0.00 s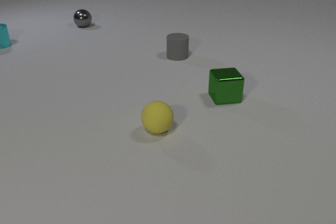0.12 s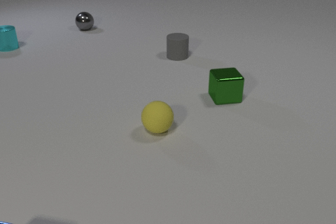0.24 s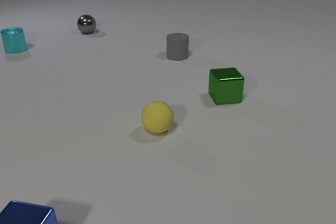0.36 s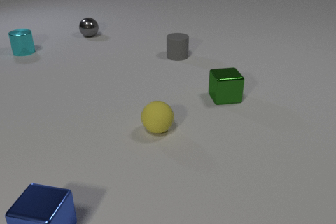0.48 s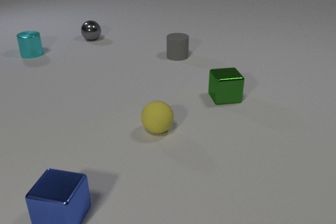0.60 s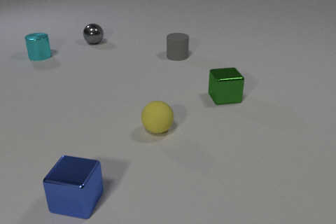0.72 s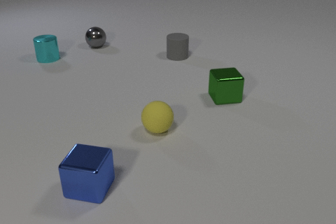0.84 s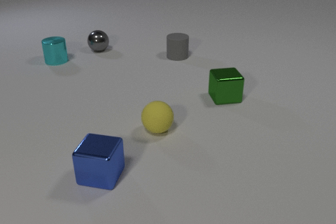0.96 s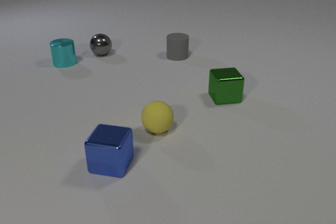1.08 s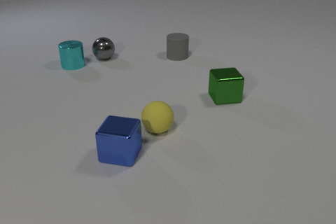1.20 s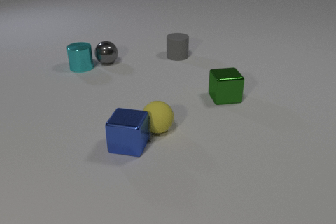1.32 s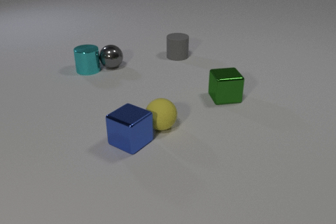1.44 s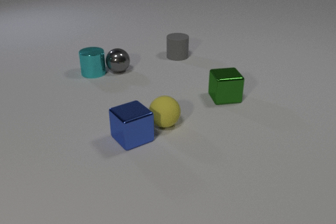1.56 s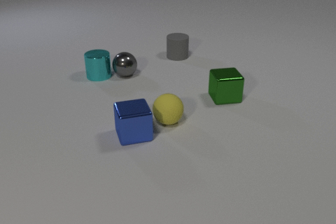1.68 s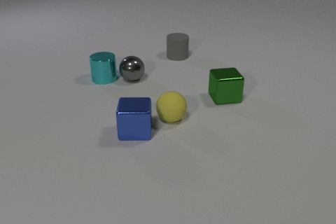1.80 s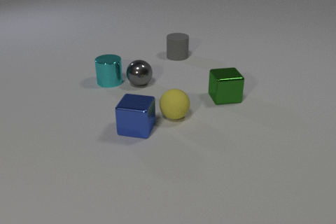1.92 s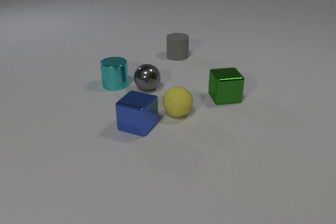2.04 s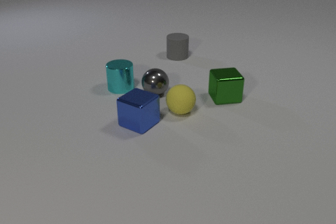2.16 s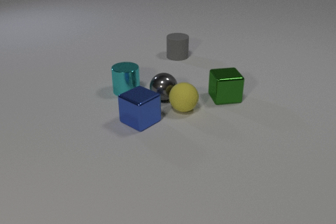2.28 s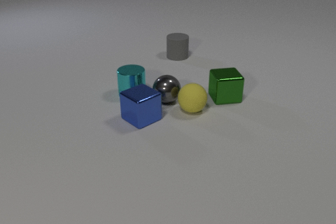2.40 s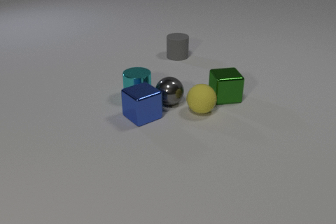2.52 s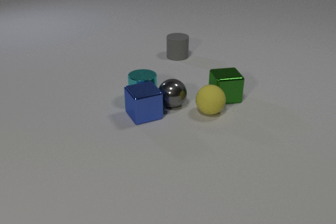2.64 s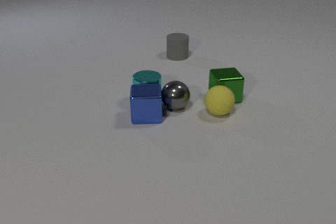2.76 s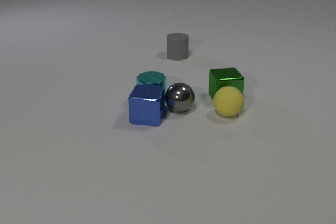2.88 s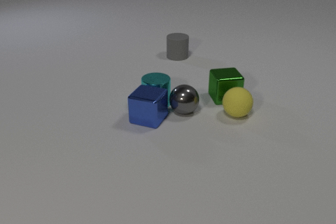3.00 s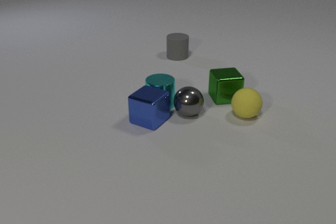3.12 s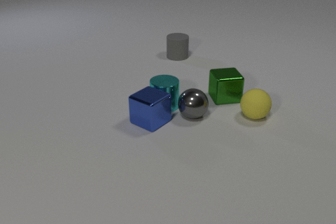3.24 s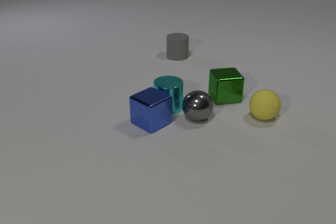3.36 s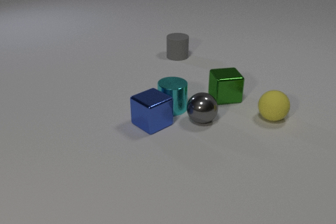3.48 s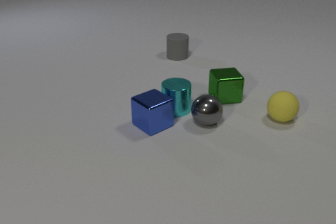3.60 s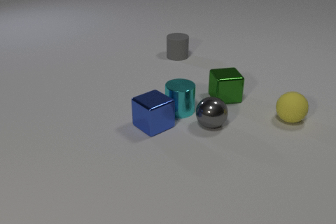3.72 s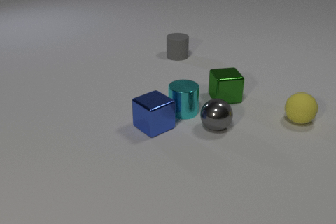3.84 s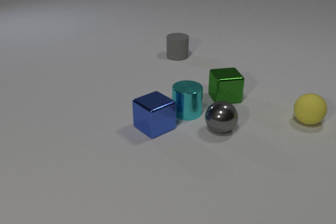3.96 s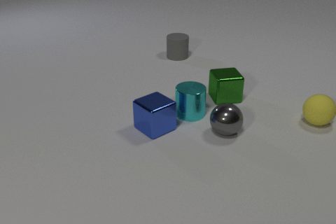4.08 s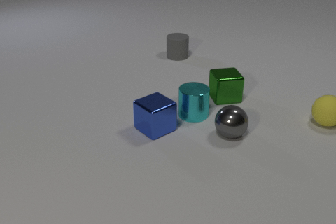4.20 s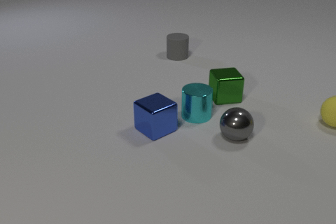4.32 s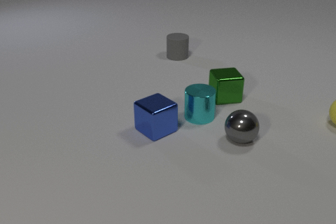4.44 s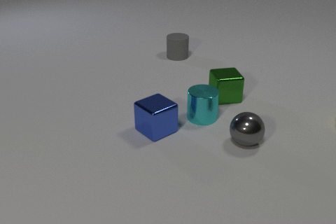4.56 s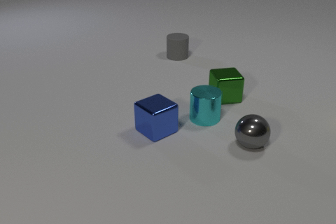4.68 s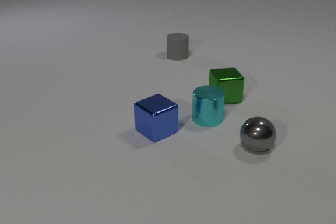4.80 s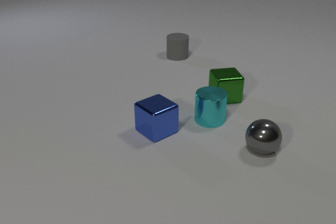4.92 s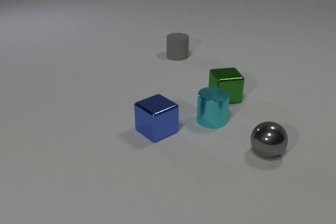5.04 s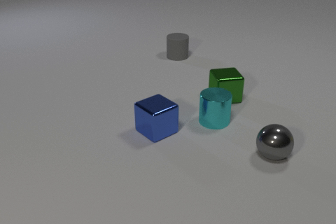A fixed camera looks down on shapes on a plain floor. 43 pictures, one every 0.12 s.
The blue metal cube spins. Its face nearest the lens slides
to the left.
The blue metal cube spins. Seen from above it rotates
clockwise.
0.00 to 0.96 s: The blue metal cube comes in at the bottom edge, slides away from the camera and to the right. The gray metal sphere rolls toward the camera. The cyan metal cylinder slides toward the camera and to the right.
0.96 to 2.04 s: The blue metal cube slides away from the camera and to the right, spins clockwise seen from above by about 105 degrees, its near face sliding to the left. The yellow rubber sphere rolls away from the camera and to the right. The gray metal sphere rolls toward the camera and to the right. The cyan metal cylinder slides toward the camera and to the right. The blue metal cube and the yellow rubber sphere collide. The gray metal sphere and the cyan metal cylinder collide.
2.04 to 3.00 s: The blue metal cube slides to the right, spins so that its near face slides to the left, clockwise seen from above. The yellow rubber sphere rolls to the right. The gray metal sphere rolls toward the camera and to the right. The cyan metal cylinder slides to the right and toward the camera. The yellow rubber sphere and the gray metal sphere collide. The blue metal cube and the cyan metal cylinder collide. The blue metal cube and the gray metal sphere collide.
3.00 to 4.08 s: The blue metal cube slides toward the camera. The yellow rubber sphere rolls to the right. The gray metal sphere rolls to the right and toward the camera. The cyan metal cylinder slides to the right and toward the camera.
4.08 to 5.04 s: The yellow rubber sphere rolls to the right, leaves at the right edge. The gray metal sphere rolls to the right and toward the camera. The cyan metal cylinder slides to the right and toward the camera.
What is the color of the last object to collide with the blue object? gray.
How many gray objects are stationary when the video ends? 1.
How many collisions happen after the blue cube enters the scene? 5.
